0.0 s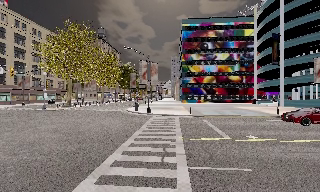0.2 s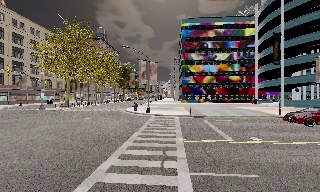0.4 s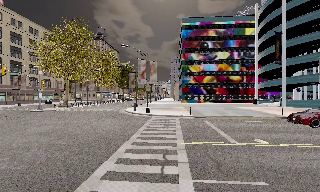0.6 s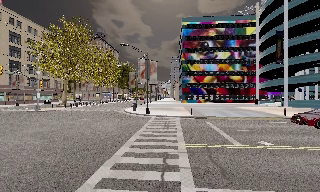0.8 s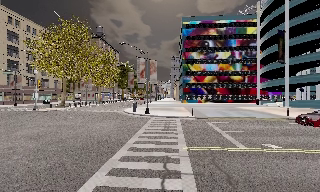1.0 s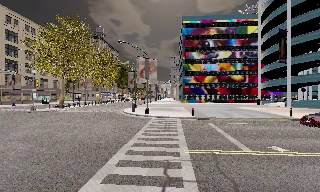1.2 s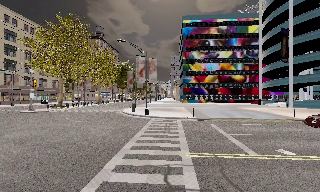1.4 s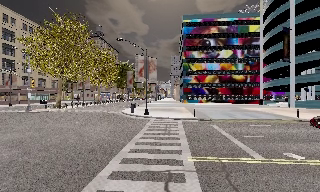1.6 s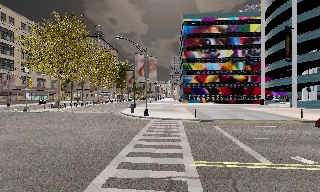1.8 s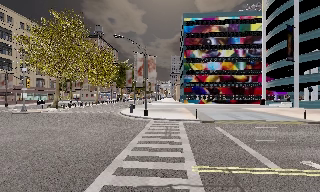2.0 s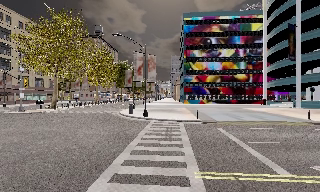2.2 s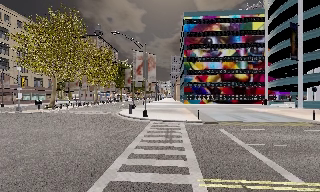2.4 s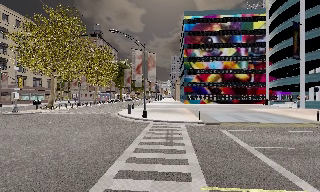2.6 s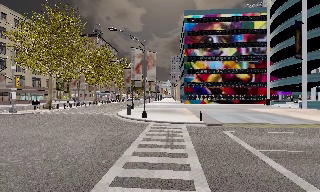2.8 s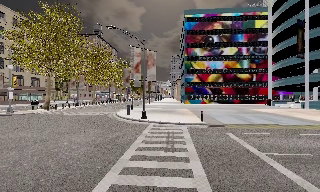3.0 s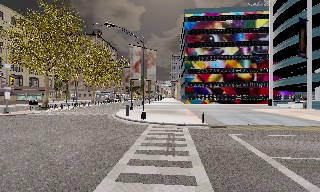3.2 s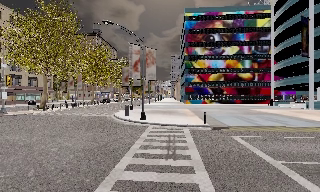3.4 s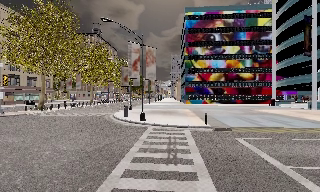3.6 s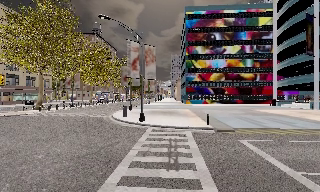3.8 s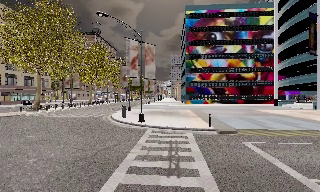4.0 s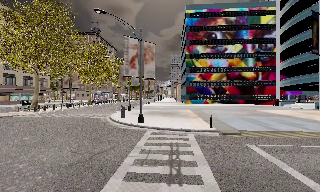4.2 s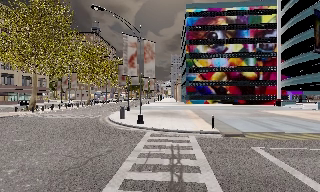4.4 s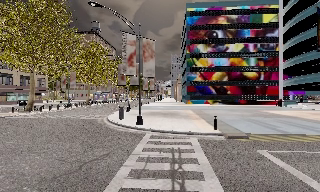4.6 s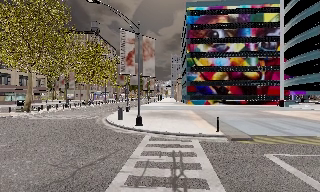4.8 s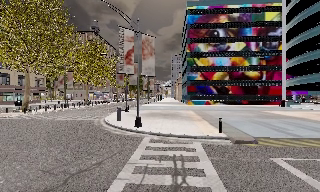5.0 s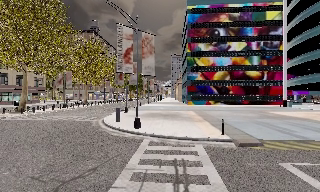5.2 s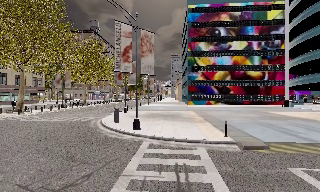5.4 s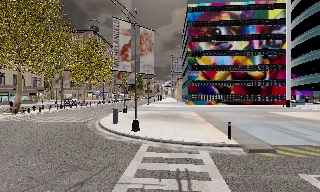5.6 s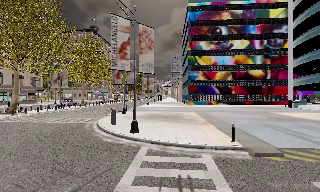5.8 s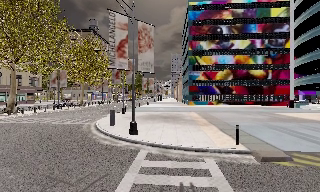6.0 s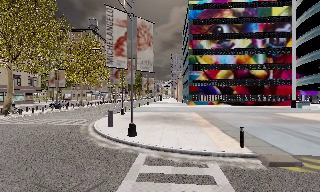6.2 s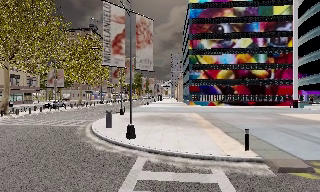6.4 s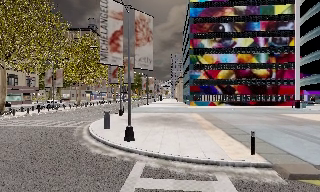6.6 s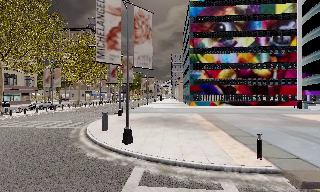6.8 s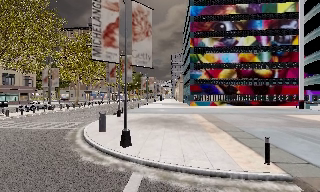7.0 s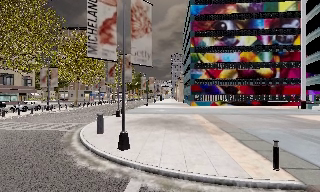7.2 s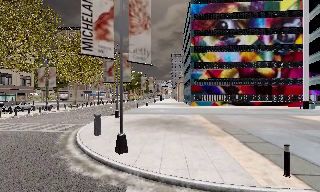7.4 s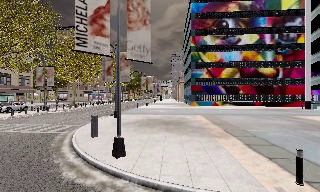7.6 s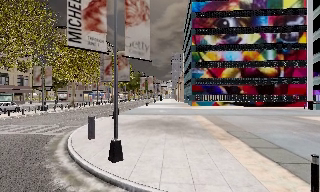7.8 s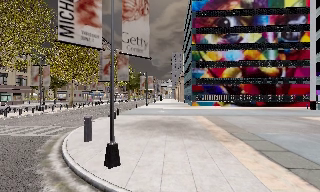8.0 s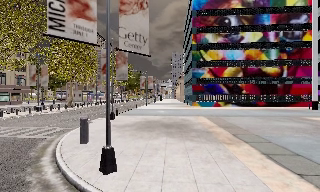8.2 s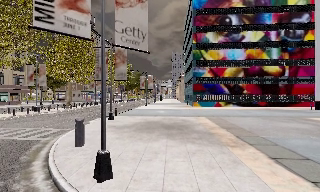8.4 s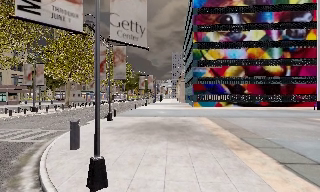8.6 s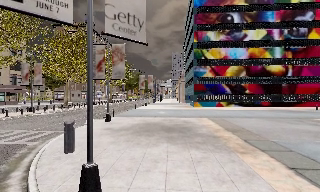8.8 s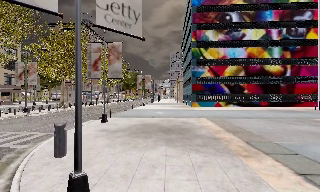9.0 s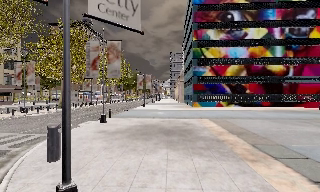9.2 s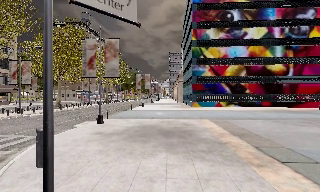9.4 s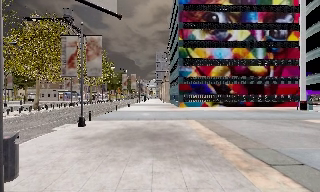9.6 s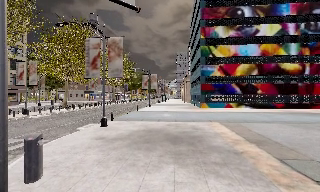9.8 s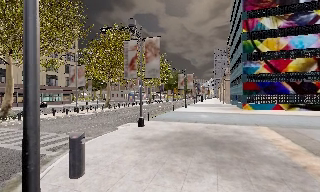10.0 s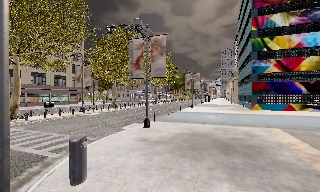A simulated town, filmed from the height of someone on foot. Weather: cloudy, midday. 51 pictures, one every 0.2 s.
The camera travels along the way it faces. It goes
forward.
0.0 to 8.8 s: The camera travels forward, about 18 m, so what stands in front looms larger.
8.8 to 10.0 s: The camera pans to its left, which is counterclockwise from overhead, by about 15 degrees. It travels forward, about 2.5 m, so what stands in front looms larger.
The film runs forward here.
